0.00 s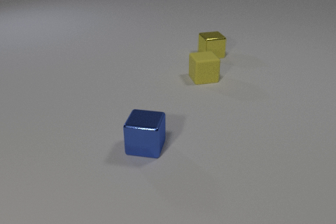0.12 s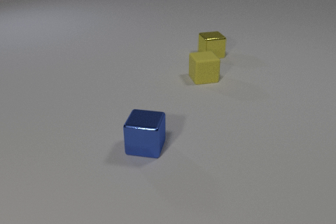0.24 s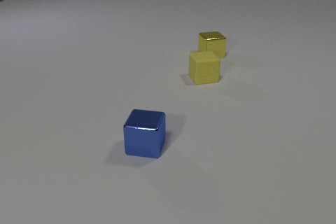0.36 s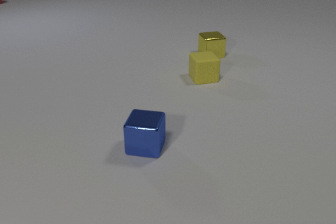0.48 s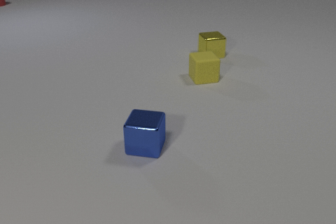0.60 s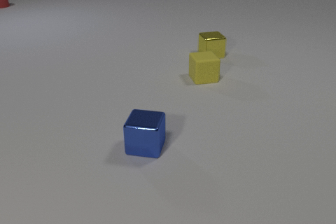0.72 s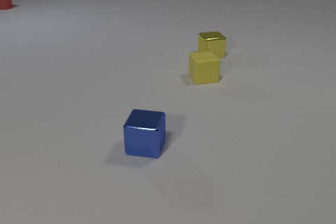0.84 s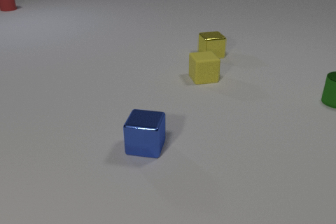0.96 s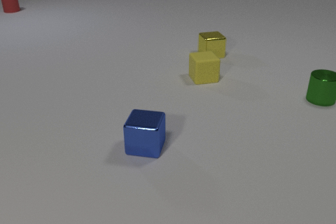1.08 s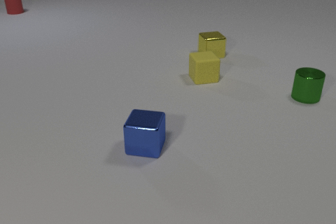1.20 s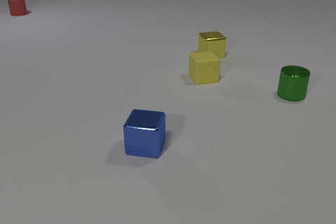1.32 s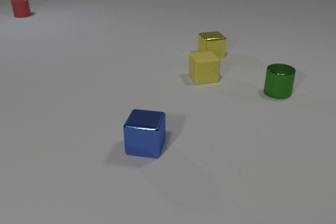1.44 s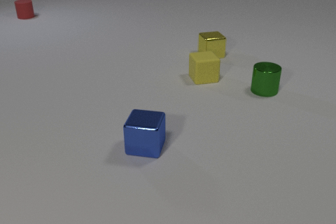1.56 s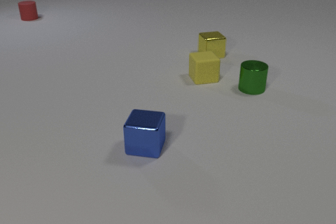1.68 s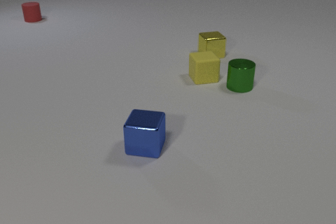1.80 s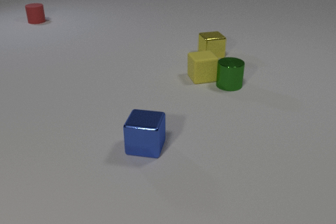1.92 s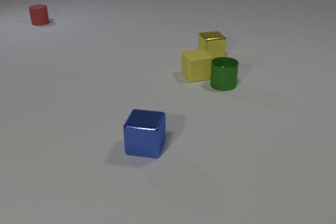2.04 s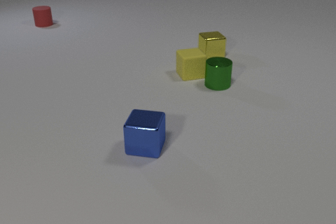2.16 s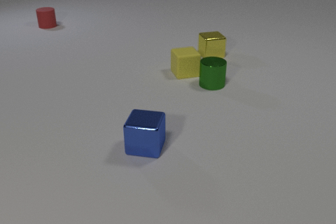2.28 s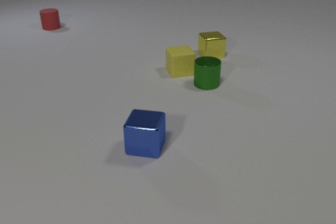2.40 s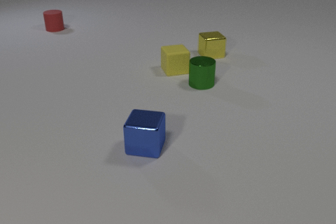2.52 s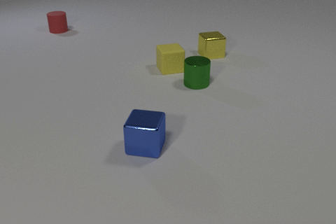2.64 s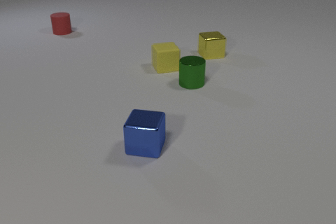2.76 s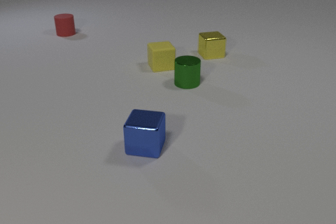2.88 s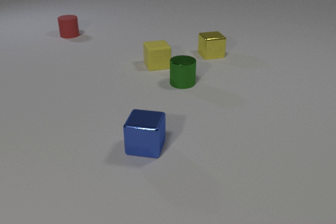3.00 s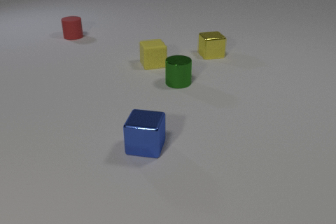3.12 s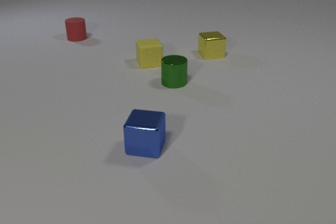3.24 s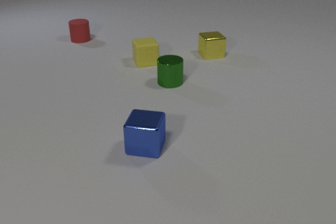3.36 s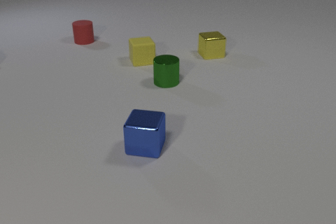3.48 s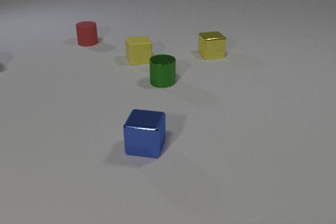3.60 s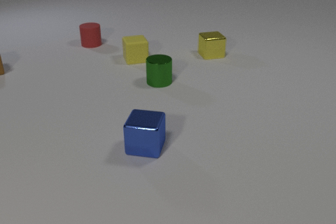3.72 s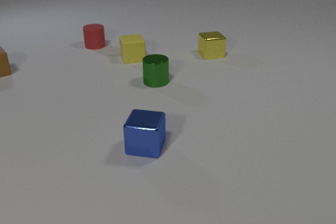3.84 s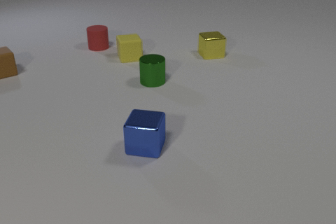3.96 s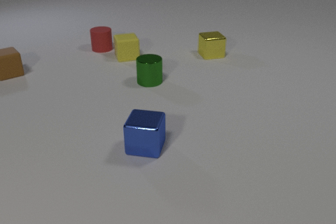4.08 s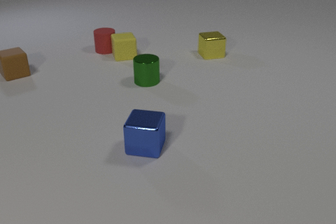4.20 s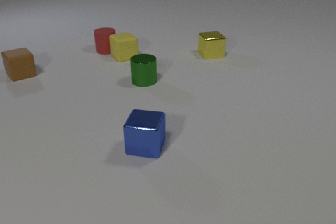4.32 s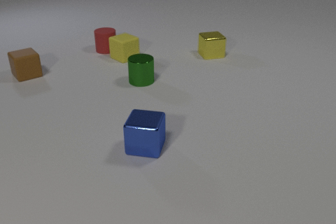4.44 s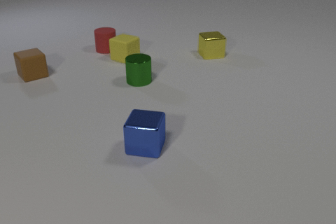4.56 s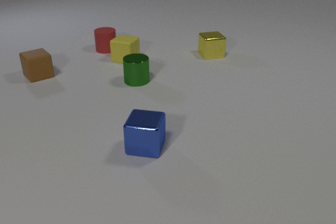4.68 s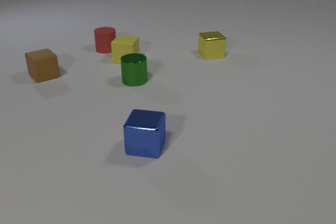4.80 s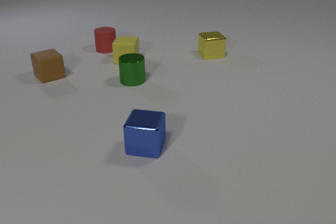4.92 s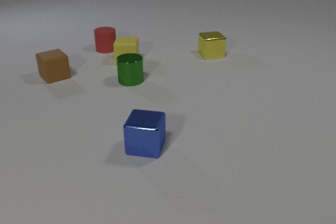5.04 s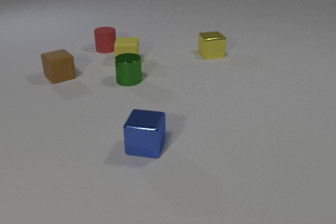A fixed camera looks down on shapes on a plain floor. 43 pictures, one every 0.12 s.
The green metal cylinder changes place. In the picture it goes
to the left.
The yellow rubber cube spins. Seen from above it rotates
counterclockwise.
0.00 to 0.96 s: The green metal cylinder comes in at the right edge, slides to the left. The red rubber cylinder comes in at the left edge, slides toward the camera and to the right.
0.96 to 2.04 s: The green metal cylinder slides to the left. The yellow rubber cube slides to the left and away from the camera. The red rubber cylinder slides toward the camera and to the right. The green metal cylinder and the yellow rubber cube collide.
2.04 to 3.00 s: The green metal cylinder slides to the left. The yellow rubber cube slides to the left and away from the camera. The red rubber cylinder slides toward the camera and to the right.
3.00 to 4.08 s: The green metal cylinder slides to the left. The yellow rubber cube slides to the left and away from the camera. The red rubber cylinder slides toward the camera and to the right. The brown rubber cube comes in at the left edge, slides to the right and toward the camera.
4.08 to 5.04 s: The green metal cylinder slides to the left. The yellow rubber cube slides toward the camera, spins so that its near face slides to the right, counterclockwise seen from above. The brown rubber cube slides to the right and toward the camera. The yellow rubber cube and the red rubber cylinder collide.
What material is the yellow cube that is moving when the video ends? rubber.
What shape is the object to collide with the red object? cube.
Are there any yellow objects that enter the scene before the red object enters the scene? no.
